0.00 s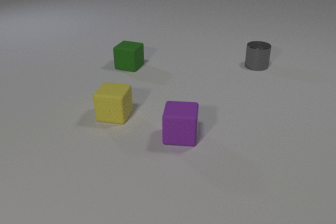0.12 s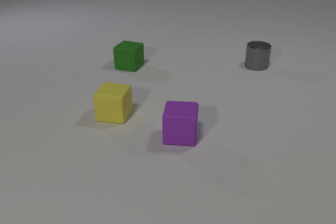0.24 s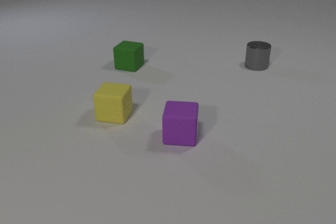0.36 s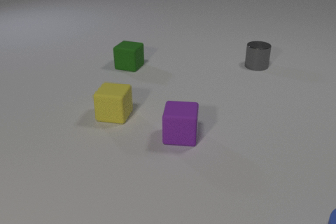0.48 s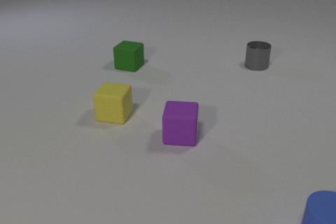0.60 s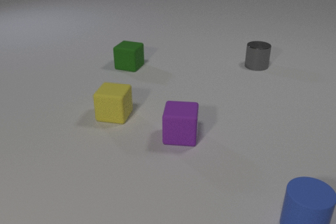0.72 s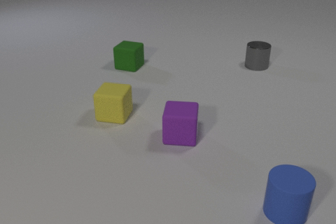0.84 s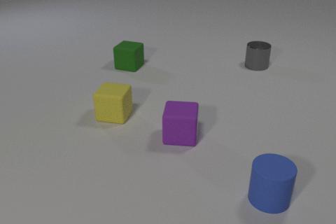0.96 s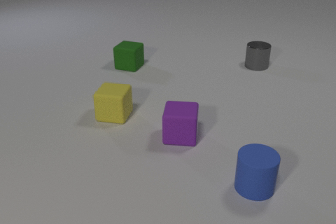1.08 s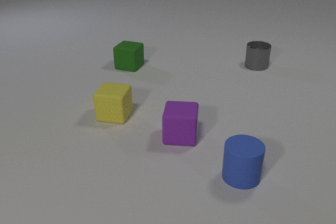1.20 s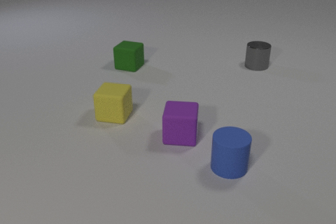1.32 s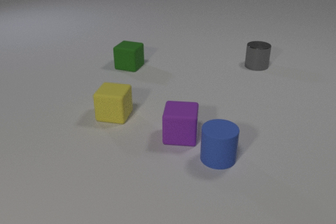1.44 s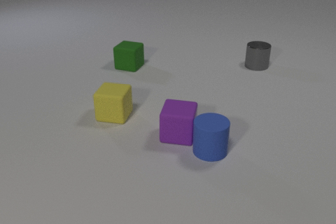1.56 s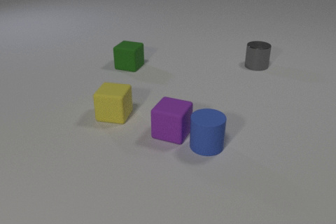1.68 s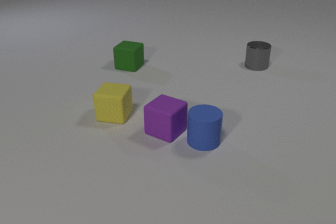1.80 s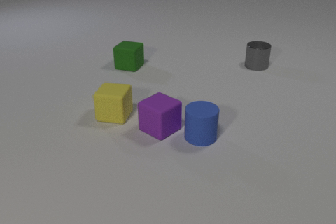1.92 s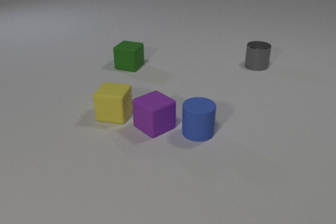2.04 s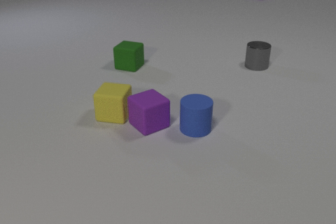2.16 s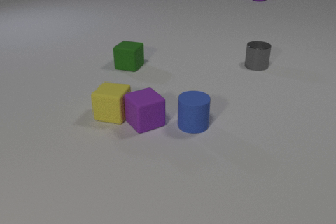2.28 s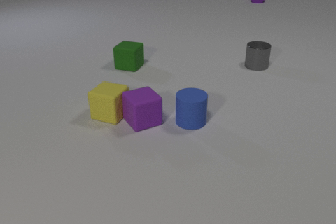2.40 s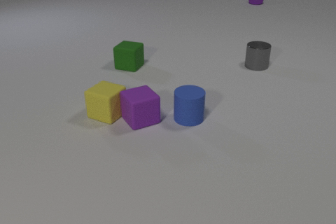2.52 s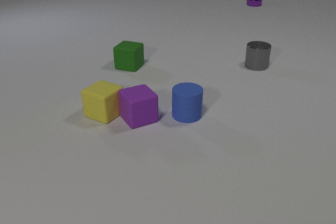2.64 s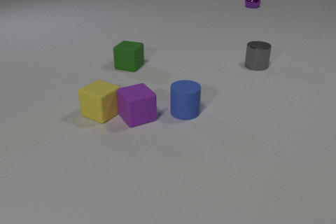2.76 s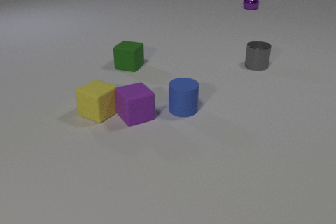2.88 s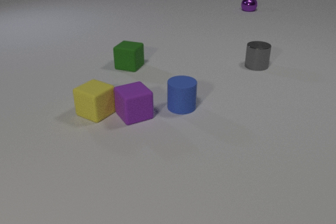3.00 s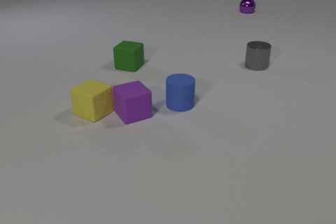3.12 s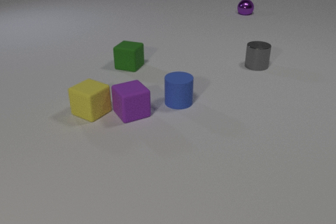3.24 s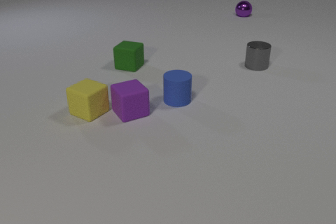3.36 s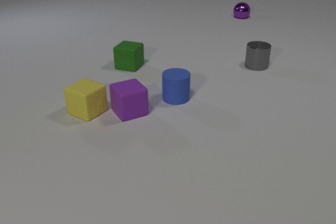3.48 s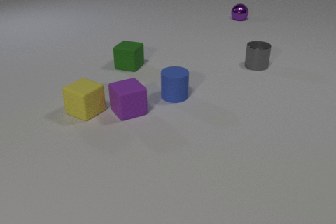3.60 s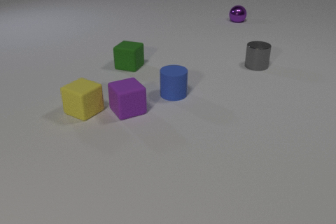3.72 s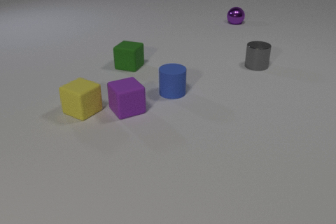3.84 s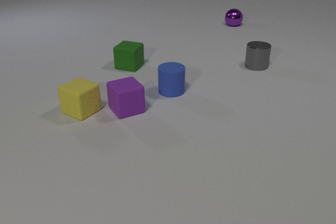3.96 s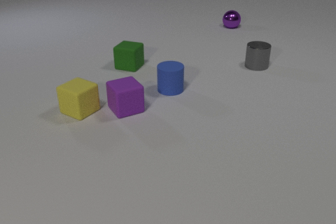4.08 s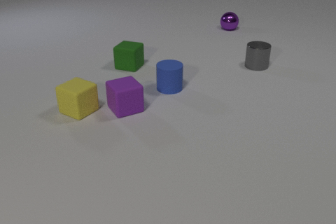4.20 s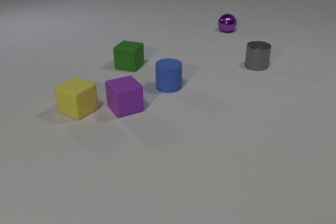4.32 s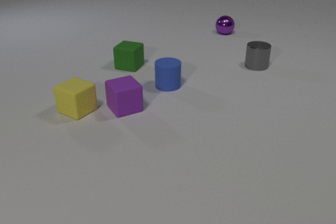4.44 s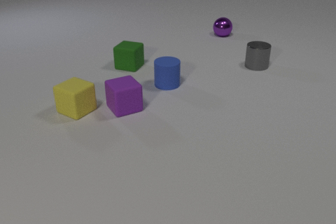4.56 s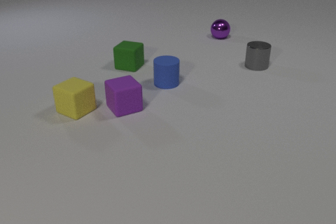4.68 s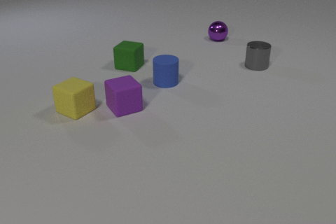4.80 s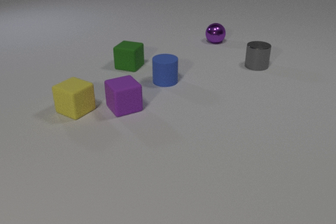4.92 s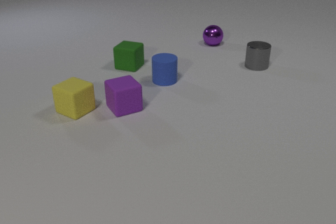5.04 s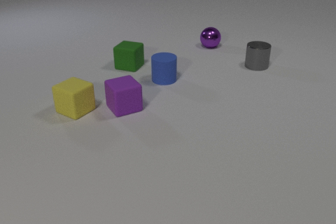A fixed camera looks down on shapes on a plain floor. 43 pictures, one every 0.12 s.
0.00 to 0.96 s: The blue rubber cylinder comes in at the bottom edge, slides to the left and away from the camera.
0.96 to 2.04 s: The blue rubber cylinder slides away from the camera and to the left. The purple rubber cube slides to the left and away from the camera, spins so that its near face slides to the left, clockwise seen from above. The purple metal sphere comes in at the top edge, rolls toward the camera. The blue rubber cylinder and the purple rubber cube collide.
2.04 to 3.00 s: The blue rubber cylinder slides away from the camera. The purple rubber cube slides away from the camera and to the left. The yellow rubber cube slides to the left and away from the camera, spins so that its near face slides to the left, clockwise seen from above. The purple metal sphere rolls toward the camera. The purple rubber cube and the yellow rubber cube collide.
3.00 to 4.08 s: The blue rubber cylinder slides away from the camera. The purple rubber cube slides away from the camera and to the left. The yellow rubber cube slides to the left and away from the camera. The purple metal sphere rolls toward the camera.
4.08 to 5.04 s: The blue rubber cylinder slides away from the camera. The purple metal sphere rolls toward the camera.
How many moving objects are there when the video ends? 2.
Are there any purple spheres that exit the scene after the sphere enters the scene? no.
What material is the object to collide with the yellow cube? rubber.
